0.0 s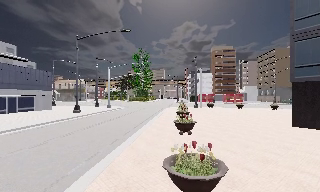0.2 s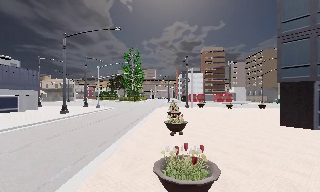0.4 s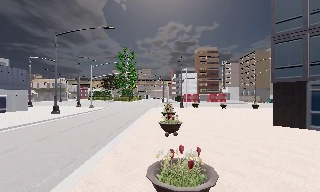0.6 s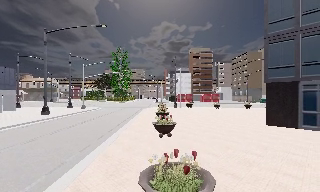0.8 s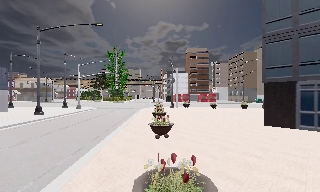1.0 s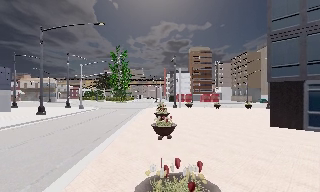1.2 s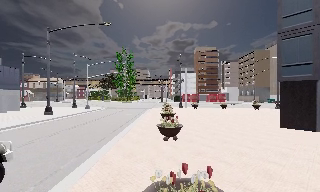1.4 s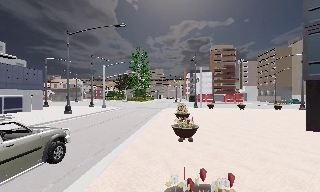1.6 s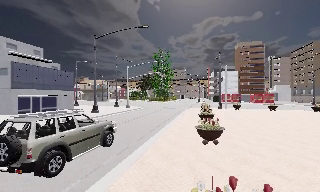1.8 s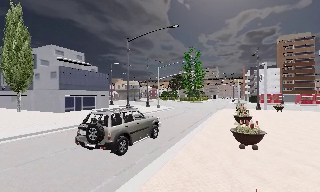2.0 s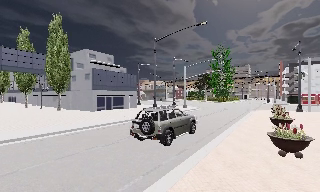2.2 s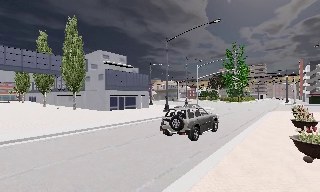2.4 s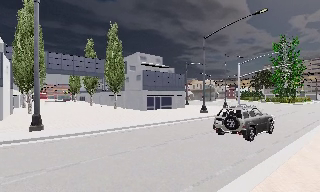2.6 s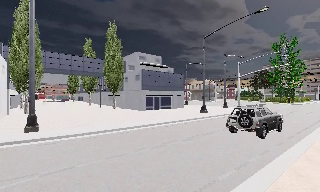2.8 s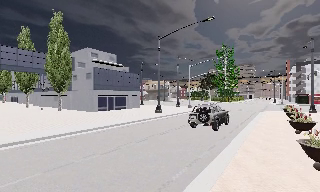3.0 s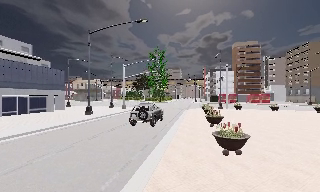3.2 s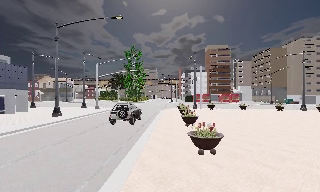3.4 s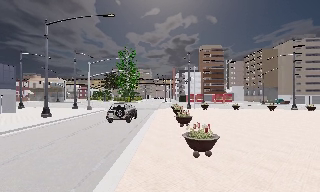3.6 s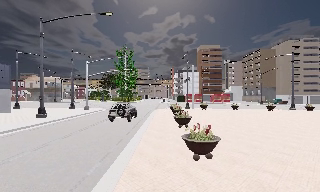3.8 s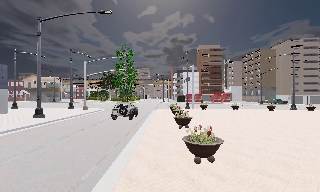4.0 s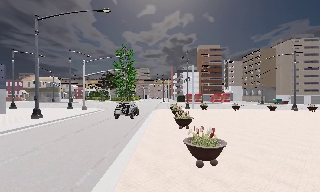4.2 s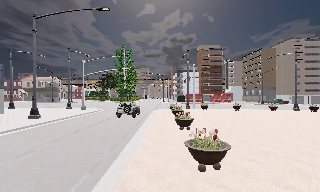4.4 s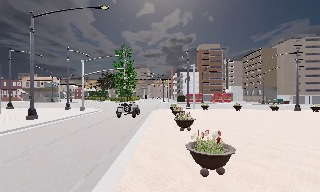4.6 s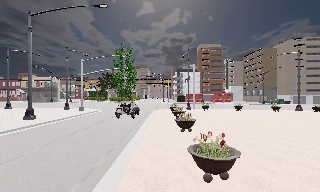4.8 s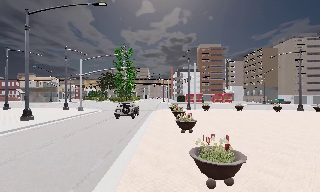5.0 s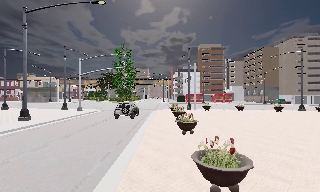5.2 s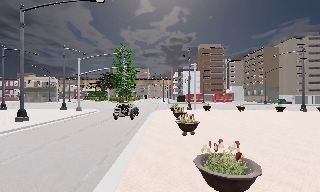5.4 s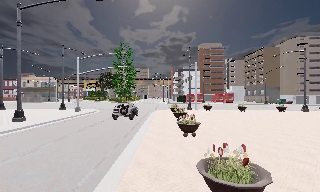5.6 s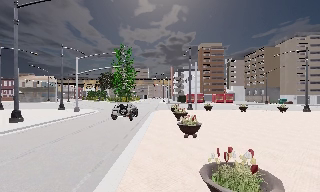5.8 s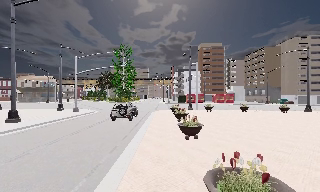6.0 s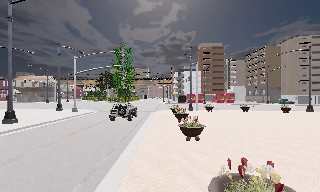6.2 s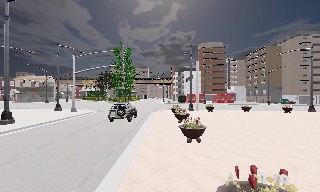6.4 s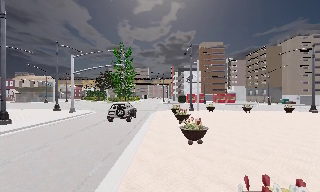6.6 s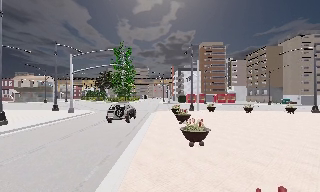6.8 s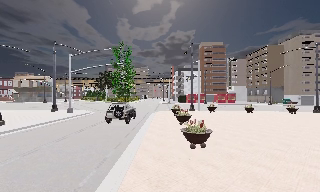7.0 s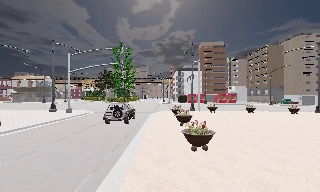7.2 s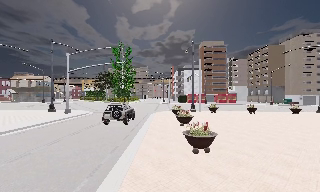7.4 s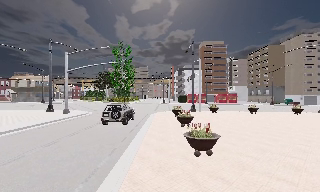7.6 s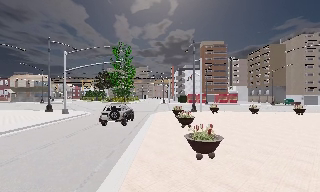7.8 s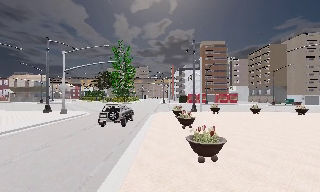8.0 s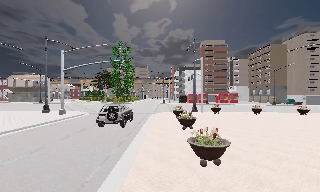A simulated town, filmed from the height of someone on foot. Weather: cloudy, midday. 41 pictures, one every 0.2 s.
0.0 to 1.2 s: The camera travels forward, about 1.5 m, so what stands in front looms larger.
1.2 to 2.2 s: The scene slides to the right, as the camera pans about 35 degrees to its left. It travels forward, about 1 m.
2.2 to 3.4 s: The camera pans to its right, which is clockwise from overhead, by about 35 degrees. It travels forward, about 1.5 m.
3.4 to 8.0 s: The camera travels forward, about 7 m, so what stands in front looms larger.
The film runs forward here.
